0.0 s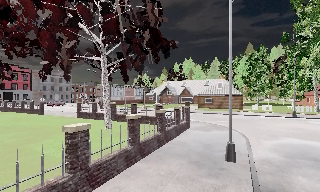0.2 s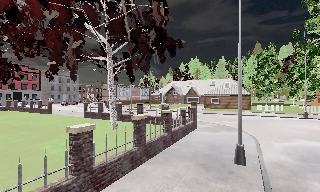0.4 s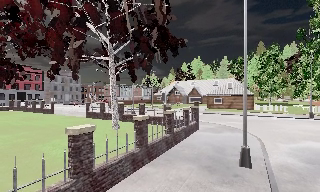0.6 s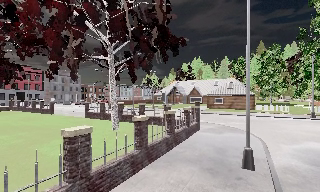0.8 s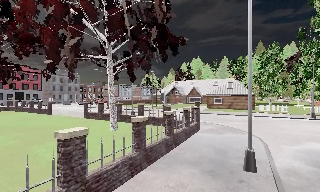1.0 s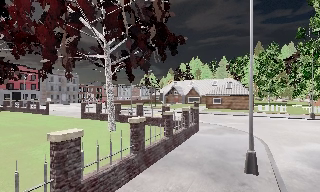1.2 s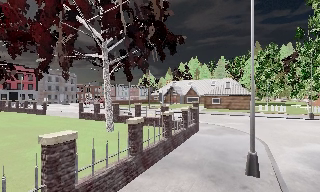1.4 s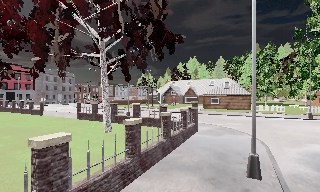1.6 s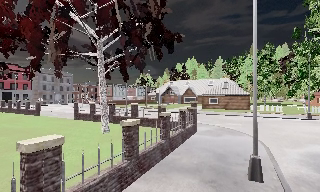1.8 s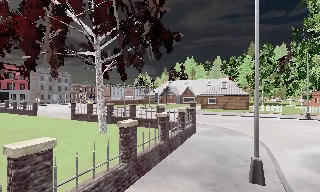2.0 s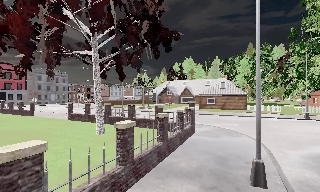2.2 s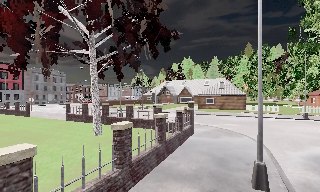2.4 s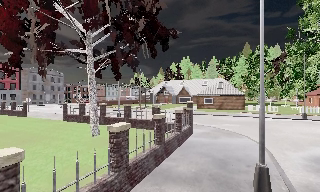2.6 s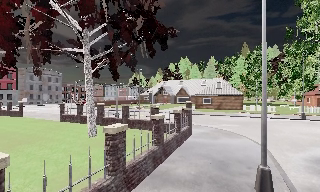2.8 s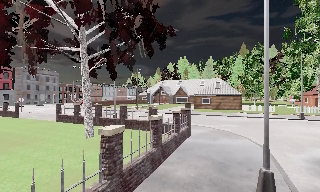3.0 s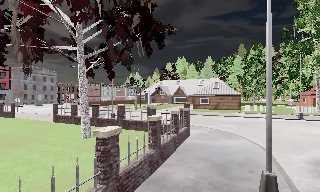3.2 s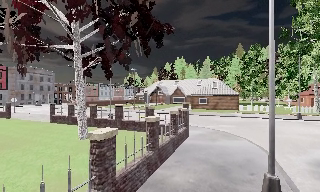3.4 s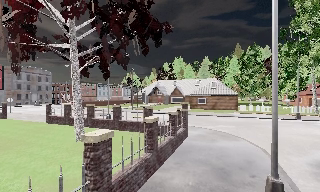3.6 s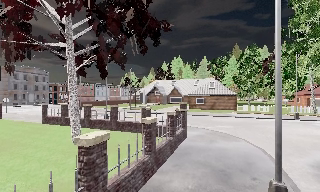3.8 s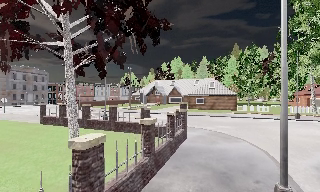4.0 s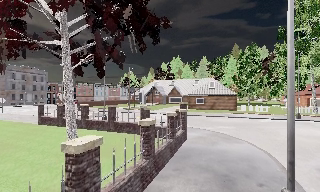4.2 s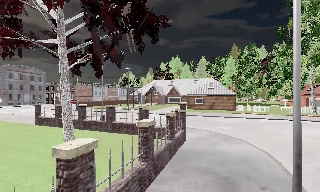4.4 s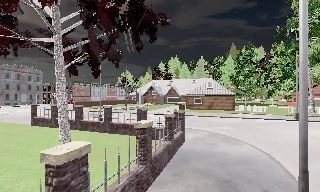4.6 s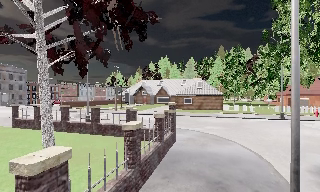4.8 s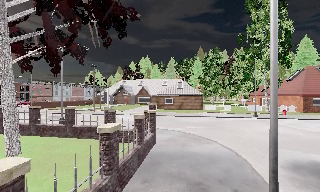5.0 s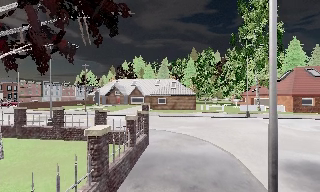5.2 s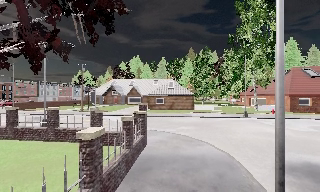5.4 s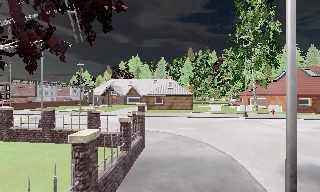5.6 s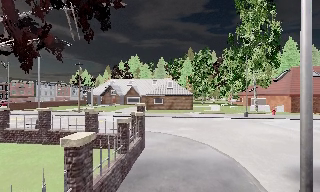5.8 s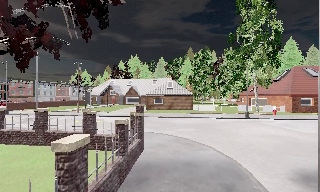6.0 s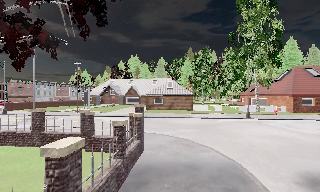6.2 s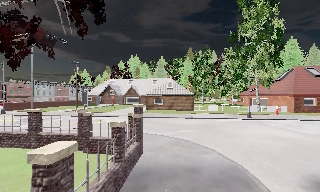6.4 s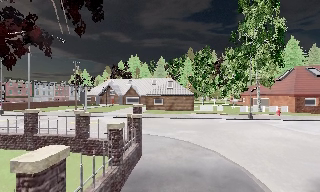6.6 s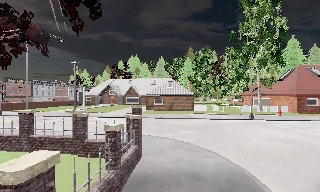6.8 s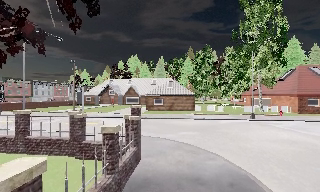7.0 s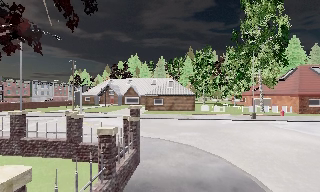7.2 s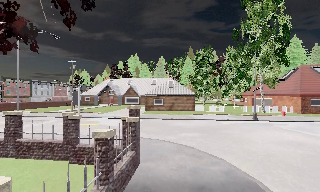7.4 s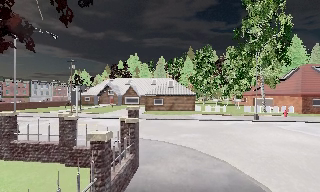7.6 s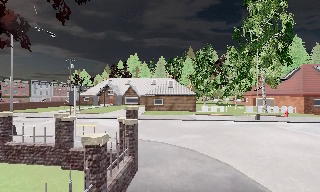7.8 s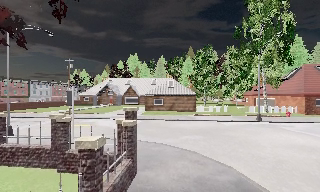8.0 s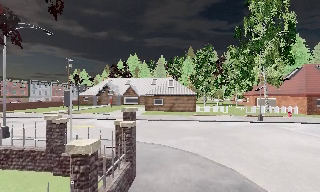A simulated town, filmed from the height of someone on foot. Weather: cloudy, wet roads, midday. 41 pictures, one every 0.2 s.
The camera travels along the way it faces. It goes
forward.
0.0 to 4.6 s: The camera travels forward, about 4 m, so what stands in front looms larger.
4.6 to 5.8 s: The camera pans to its right, which is clockwise from overhead, by about 10 degrees. It travels forward, about 1.5 m, so what stands in front looms larger.
5.8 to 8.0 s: The camera travels forward, about 2.5 m, so what stands in front looms larger.
The film runs forward here.
